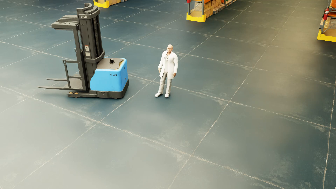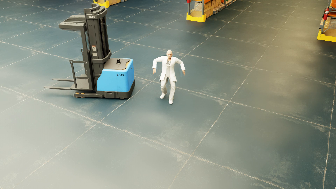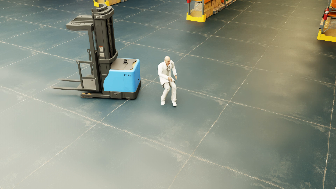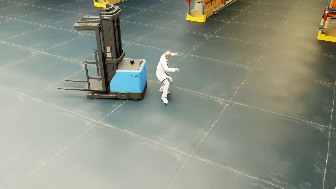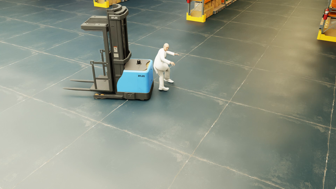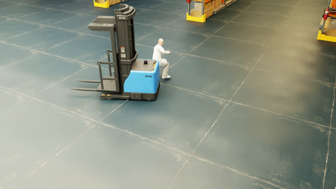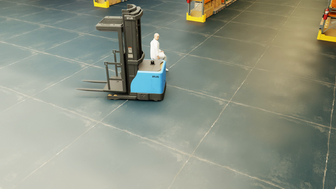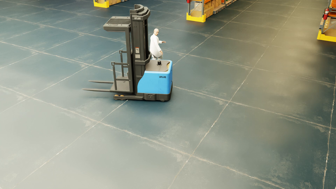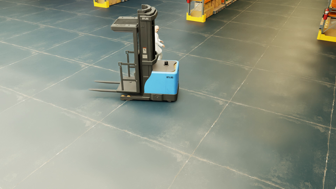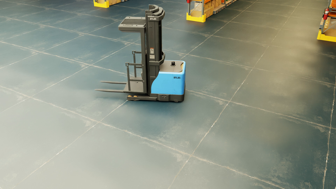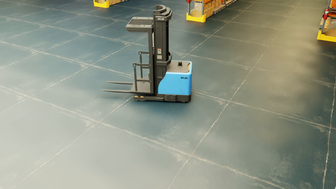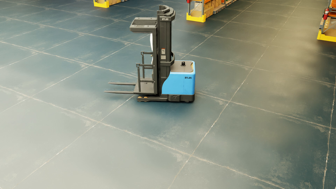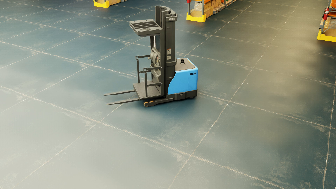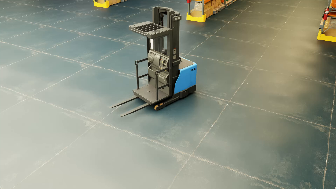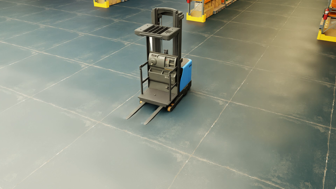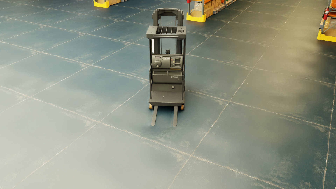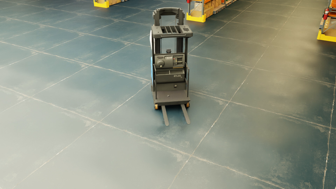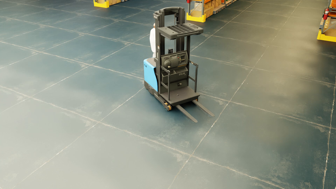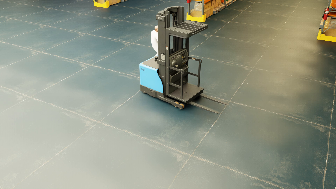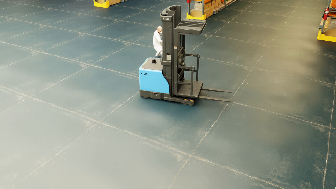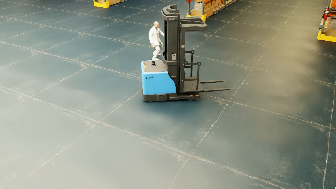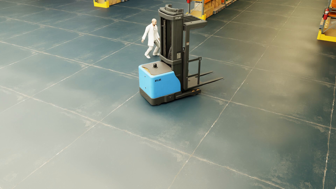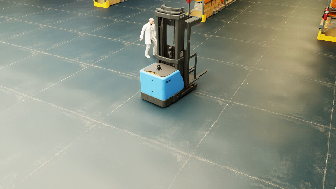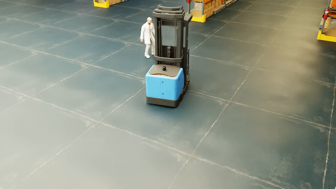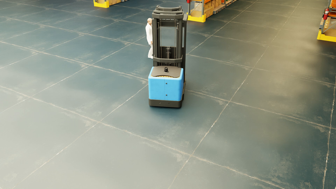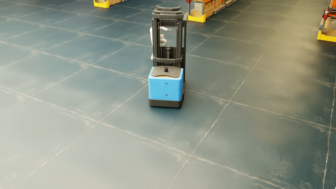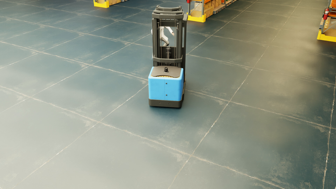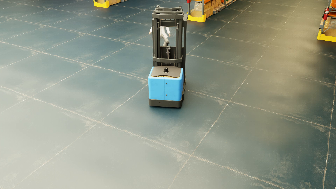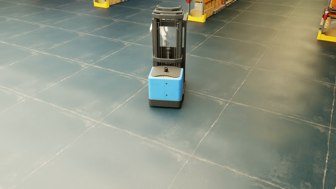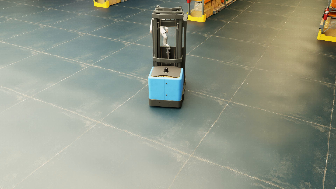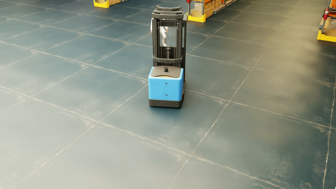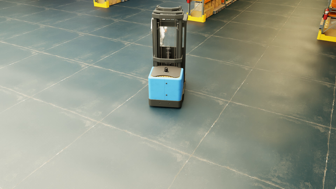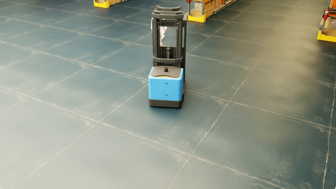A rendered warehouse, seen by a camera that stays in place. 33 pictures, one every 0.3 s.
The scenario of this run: Near miss between a forklift and a person.
